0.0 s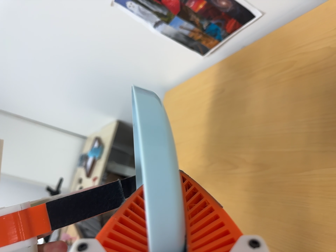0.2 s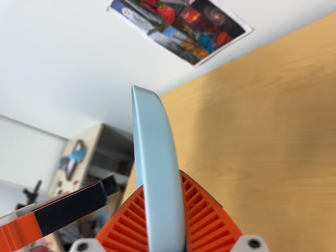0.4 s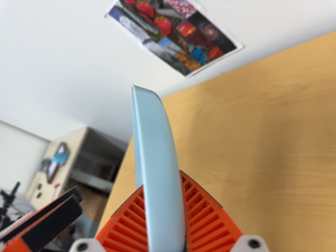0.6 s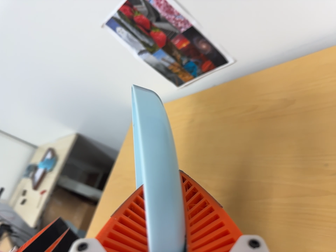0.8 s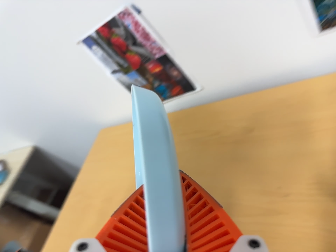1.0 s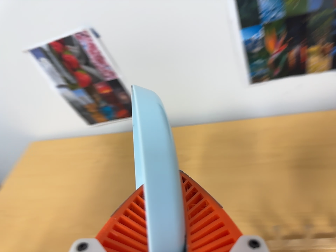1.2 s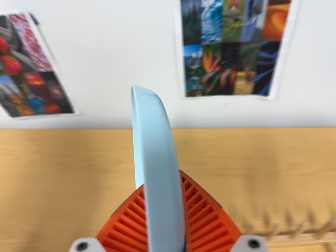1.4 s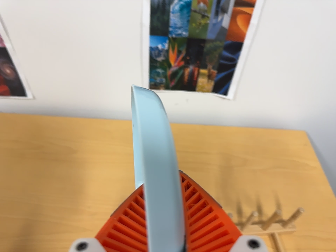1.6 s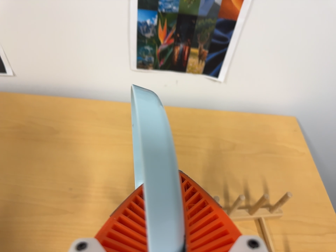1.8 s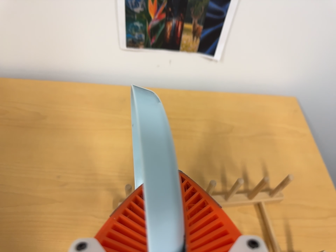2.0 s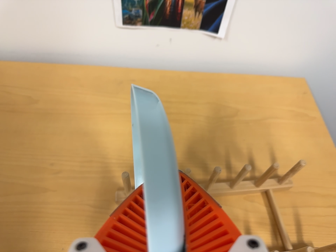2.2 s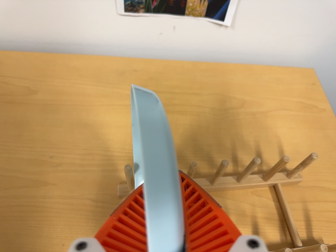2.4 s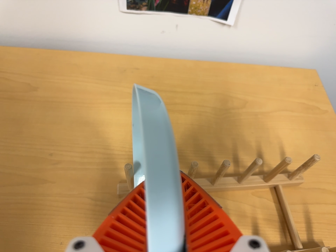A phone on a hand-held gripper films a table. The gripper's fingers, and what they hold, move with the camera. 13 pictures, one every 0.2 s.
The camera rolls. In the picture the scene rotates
clockwise.
The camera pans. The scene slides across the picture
to the left.
0.0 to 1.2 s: The camera pans to its right by about 50 degrees. It travels backward and to its left, about 16 cm. Its aim tips toward the top of its view by about 15 degrees, and the scene shifts downward. It rolls about its line of sight by about 25 degrees, and the scene rotates clockwise.
1.2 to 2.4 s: The camera swings to its right by about 10 degrees, and the scene slides to the left. It travels forward and toward the bottom of its view, about 12 cm, so what stands in front looms larger. Its aim tips toward the bottom of its view by about 10 degrees, and the scene shifts upward.
The film runs forward here.
